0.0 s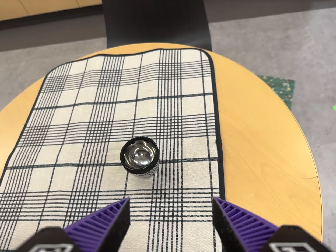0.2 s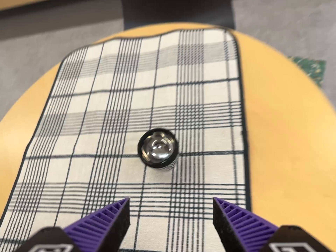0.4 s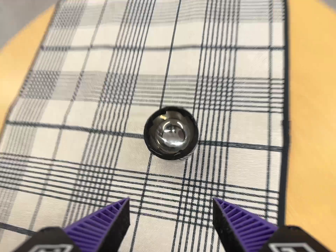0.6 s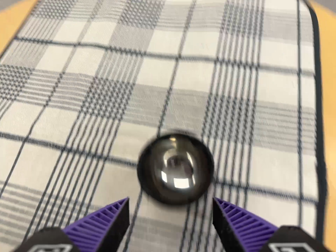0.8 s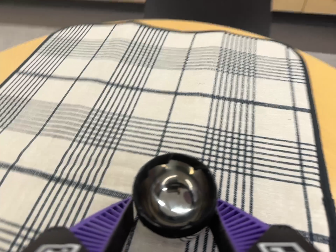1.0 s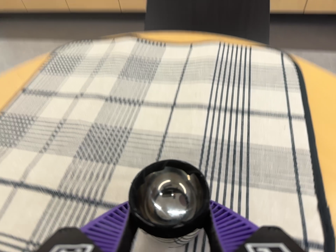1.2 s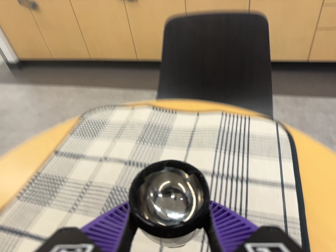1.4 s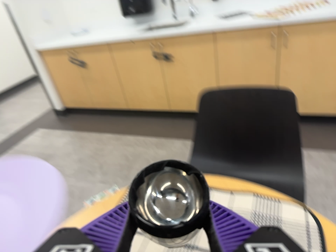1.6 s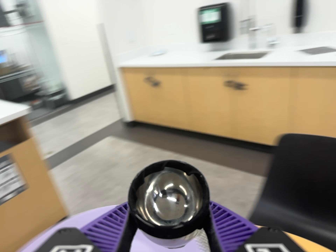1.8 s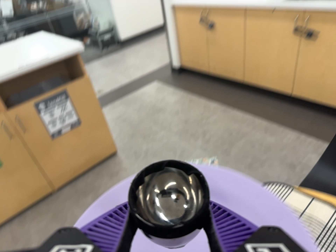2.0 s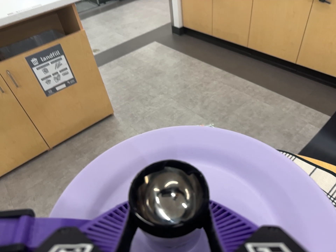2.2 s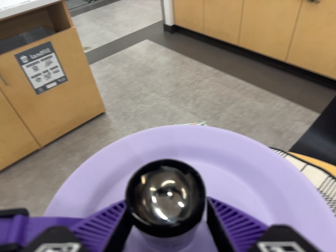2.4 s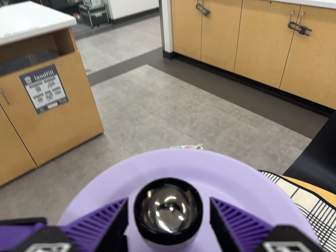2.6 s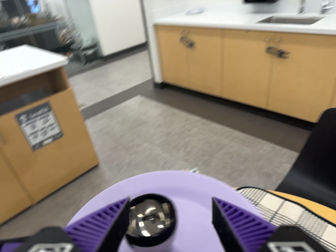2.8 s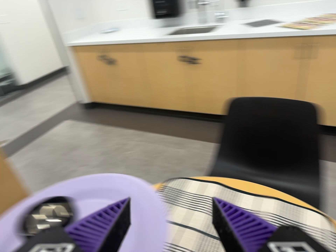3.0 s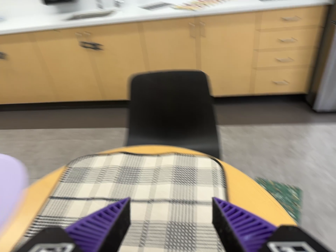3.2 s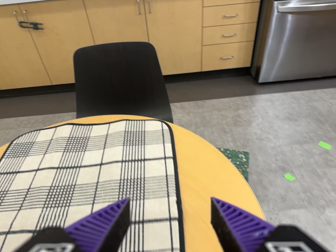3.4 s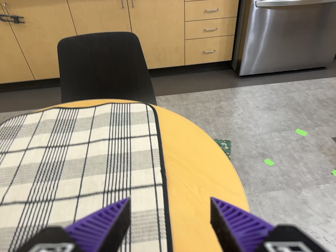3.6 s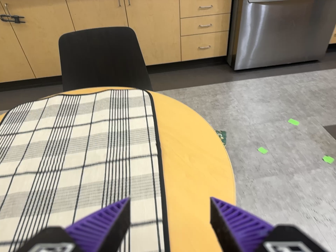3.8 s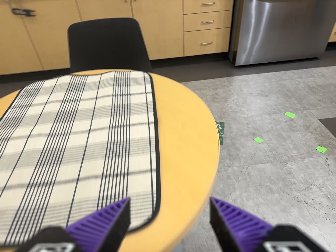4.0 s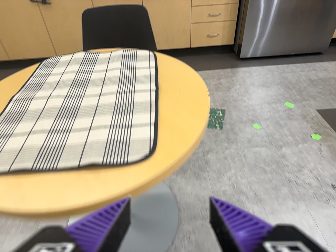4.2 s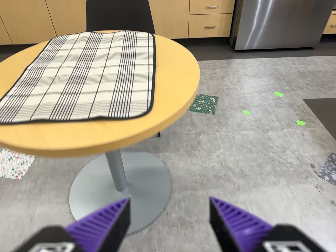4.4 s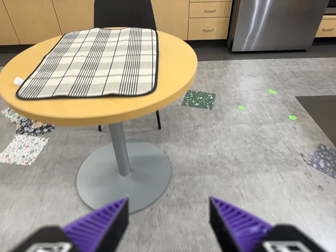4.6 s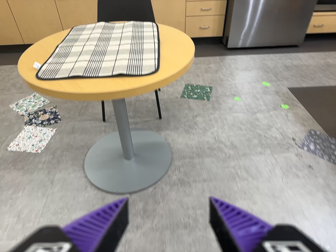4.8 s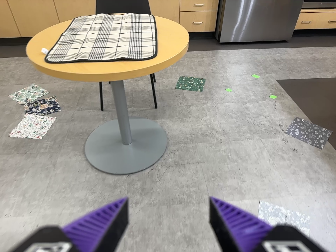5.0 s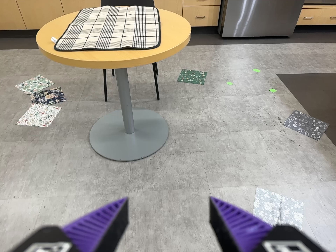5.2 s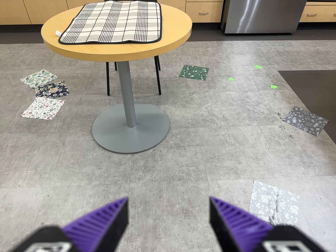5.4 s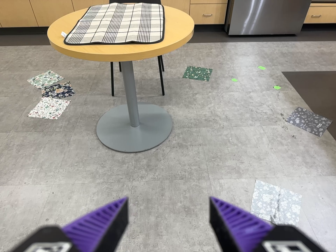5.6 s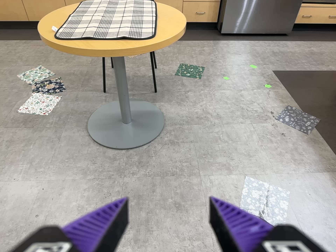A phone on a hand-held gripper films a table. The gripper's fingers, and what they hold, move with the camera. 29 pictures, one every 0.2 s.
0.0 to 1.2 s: The camera travels forward and toward the top of its view, about 18 cm, so what stands in front looms larger. Its aim tips toward the top of its view by about 10 degrees, and the scene shifts downward. It rolls about its line of sight by about 10 degrees, and the scene rotates clockwise.
1.2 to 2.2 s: The scene slides to the right, as the camera pans about 25 degrees to its left. It travels to its left and toward the top of its view, about 24 cm, so close, fixed things drift to the right. Its aim tips toward the bottom of its view by about 10 degrees. It rolls about its line of sight by about 15 degrees, and the scene rotates clockwise.
2.2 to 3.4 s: The camera pans to its right by about 45 degrees. It travels toward the bottom of its view, to its right and backward, about 36 cm, so close, fixed things drift upward. Its aim tips toward the top of its view by about 10 degrees. It rolls about its line of sight by about 30 degrees, and the scene rotates counterclockwise.
3.4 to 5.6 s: The camera travels backward and toward the bottom of its view, about 100 cm, so what stands in front gets smaller.
The film runs backward here.
